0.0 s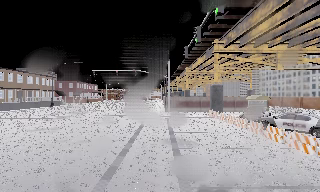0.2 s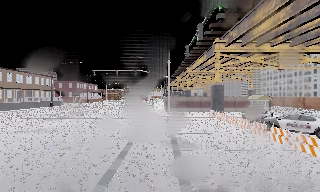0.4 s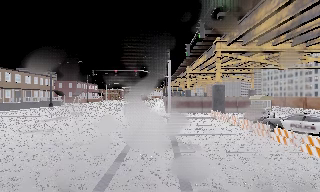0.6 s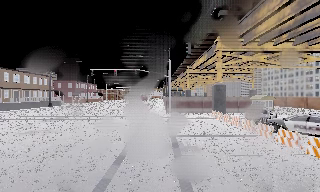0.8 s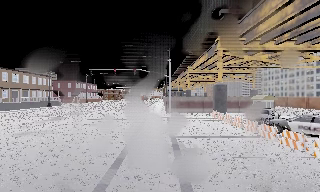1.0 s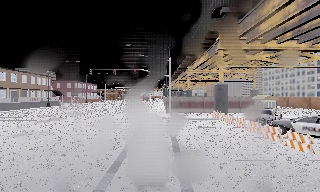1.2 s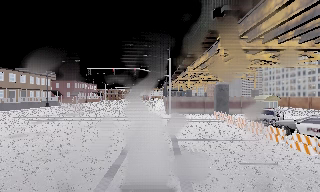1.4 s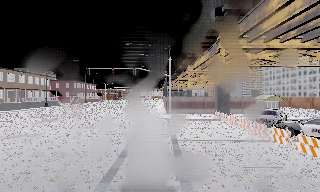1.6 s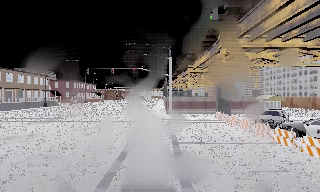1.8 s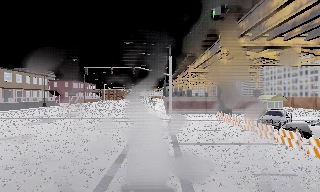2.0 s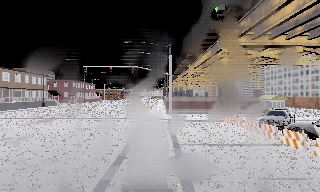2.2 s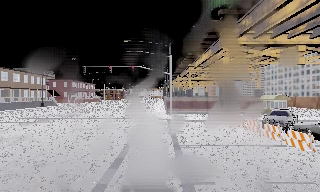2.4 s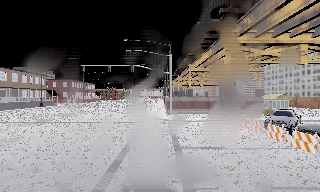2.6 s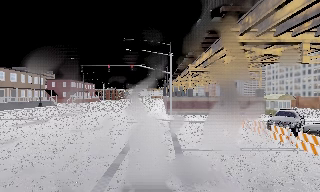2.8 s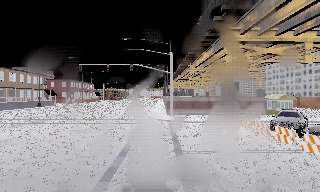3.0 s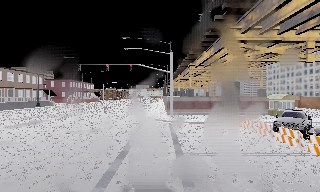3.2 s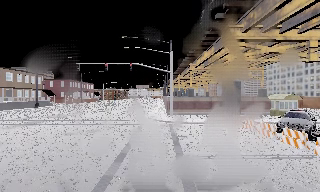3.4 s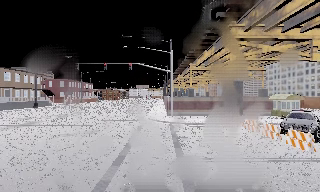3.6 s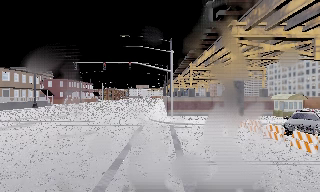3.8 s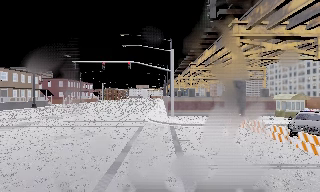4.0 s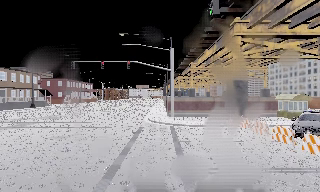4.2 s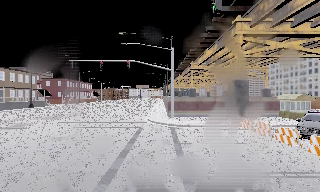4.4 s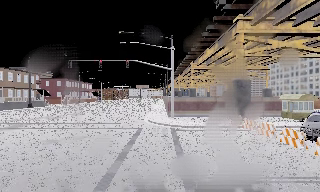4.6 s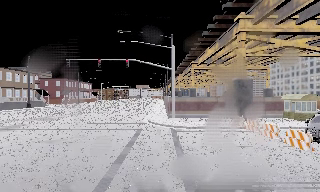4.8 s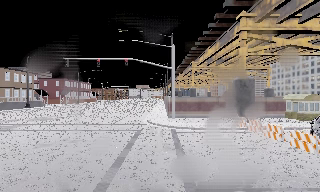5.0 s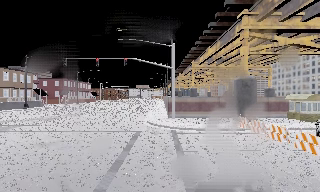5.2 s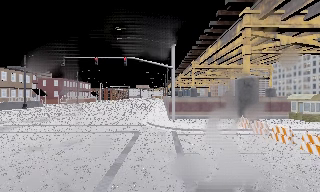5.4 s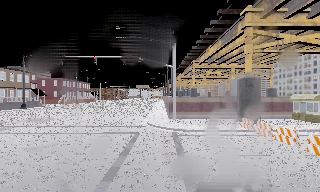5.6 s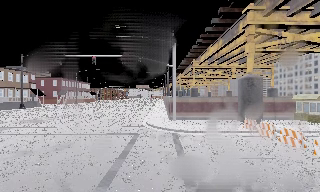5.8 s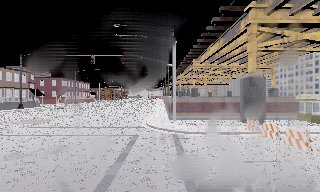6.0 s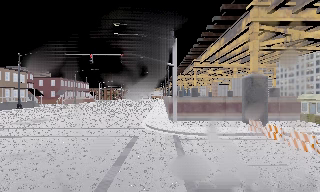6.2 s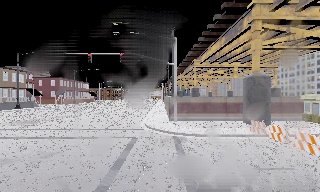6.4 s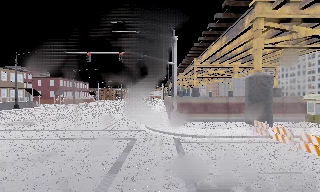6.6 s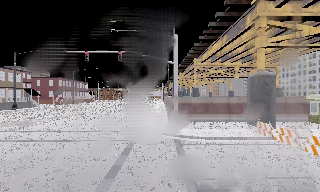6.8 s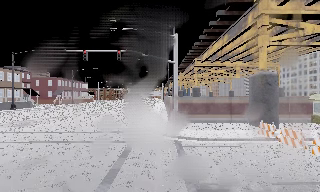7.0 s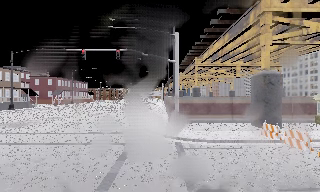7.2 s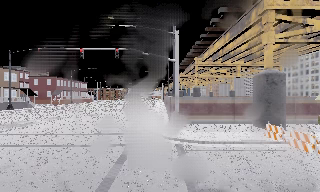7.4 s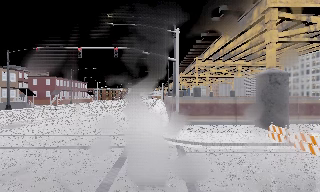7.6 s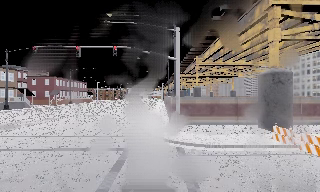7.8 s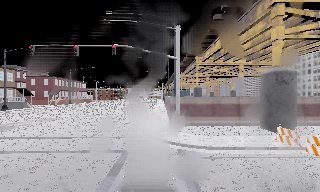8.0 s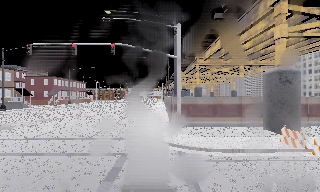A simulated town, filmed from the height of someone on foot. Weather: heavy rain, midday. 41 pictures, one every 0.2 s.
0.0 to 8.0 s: The camera travels forward, about 12 m, so what stands in front looms larger.
The film runs forward here.
